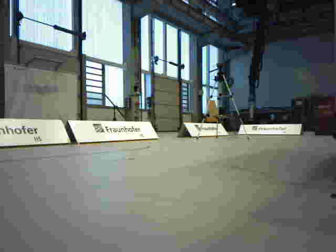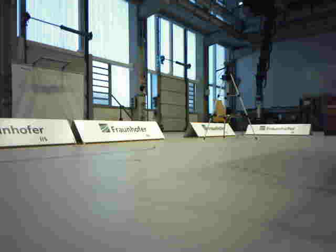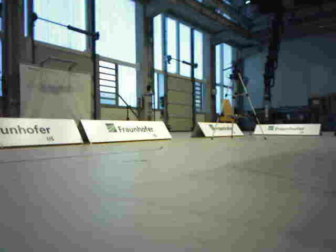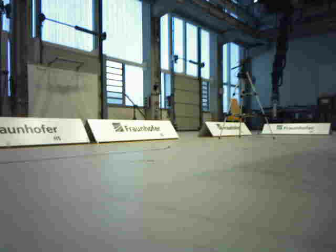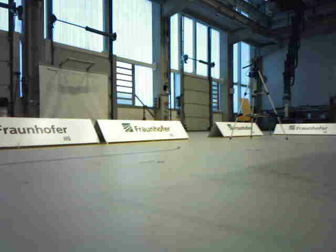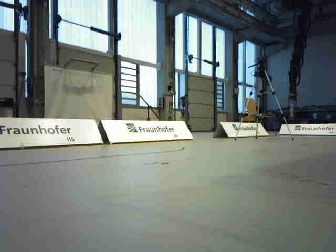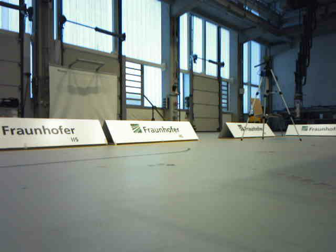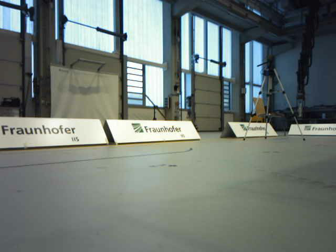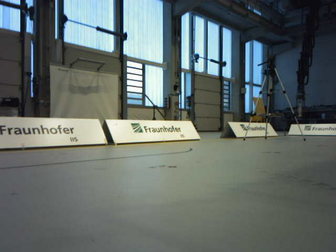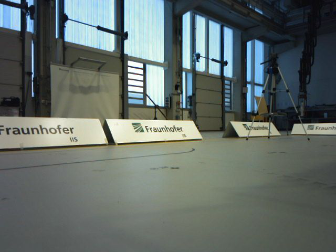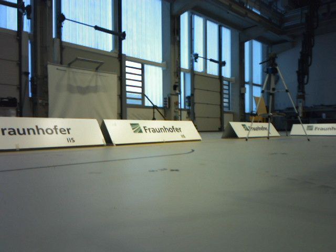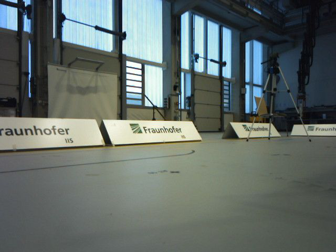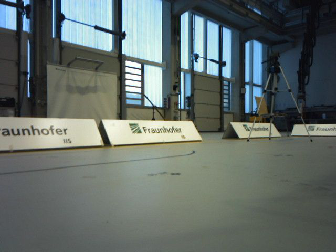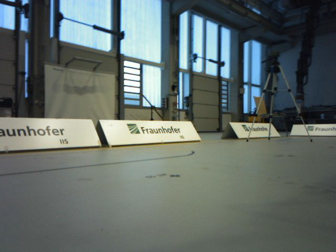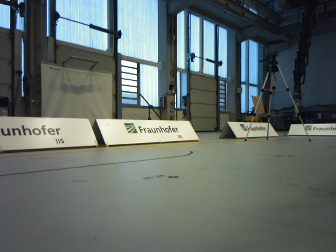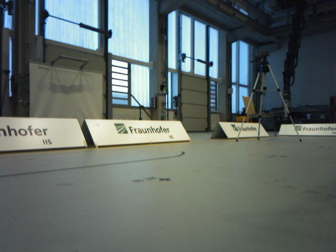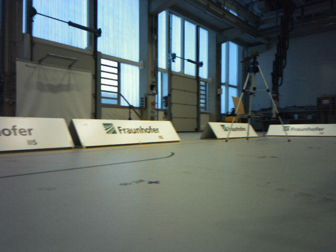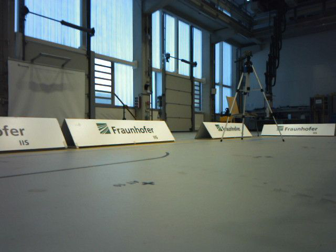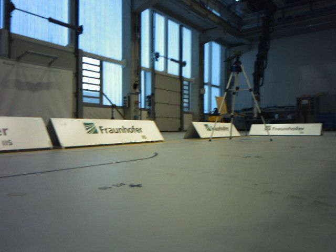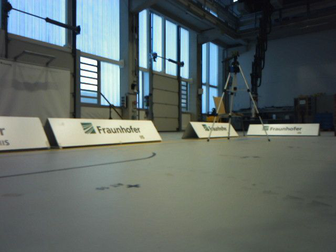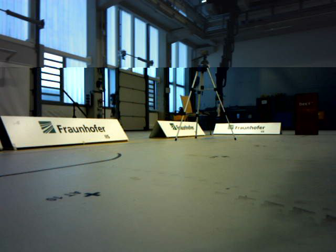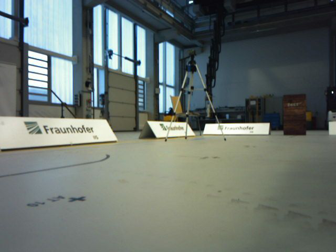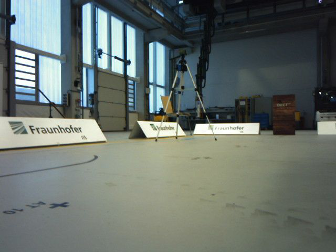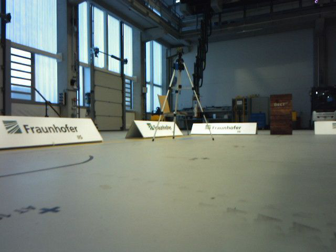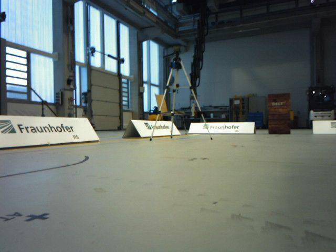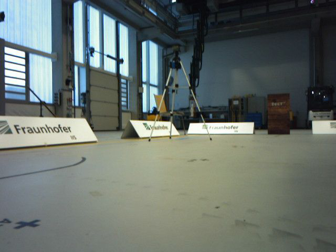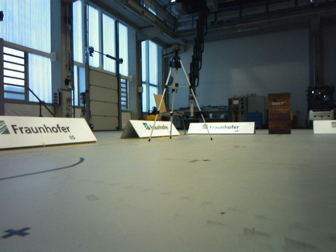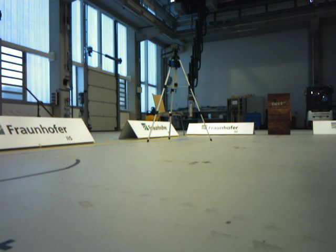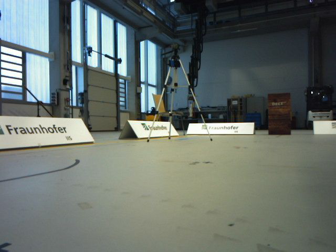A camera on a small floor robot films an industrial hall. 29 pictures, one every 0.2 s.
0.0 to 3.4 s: The camera travels forward, about 0.7 m, so what stands in front looms larger.
3.4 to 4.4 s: The camera swings to its right by about 15 degrees, and the scene slides to the left. It travels forward, about 0.2 m, so what stands in front looms larger.
4.4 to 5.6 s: The camera travels forward, about 0.2 m, so what stands in front looms larger.
The film runs forward here.
